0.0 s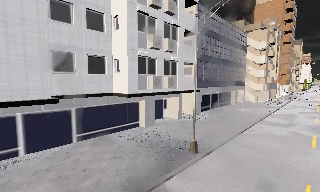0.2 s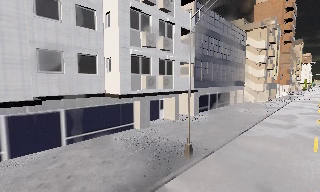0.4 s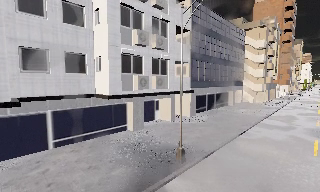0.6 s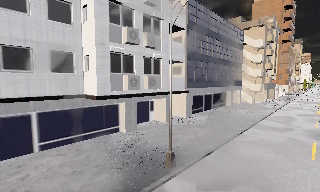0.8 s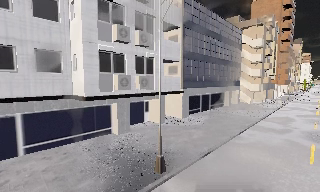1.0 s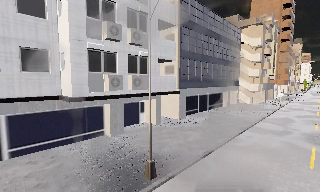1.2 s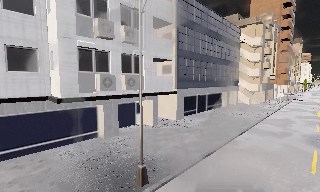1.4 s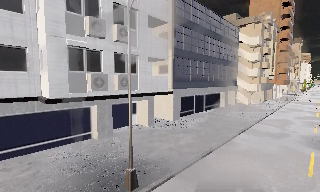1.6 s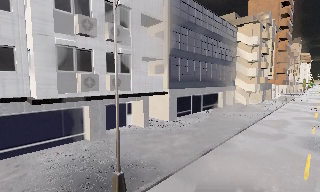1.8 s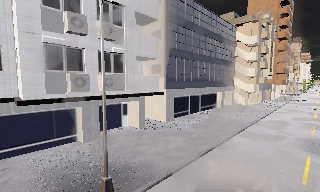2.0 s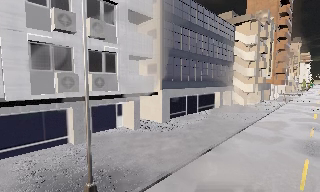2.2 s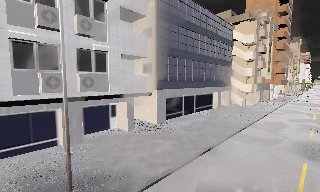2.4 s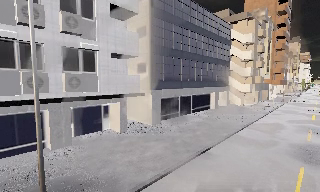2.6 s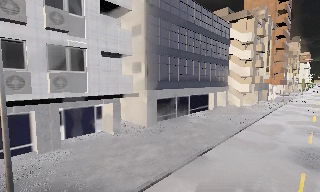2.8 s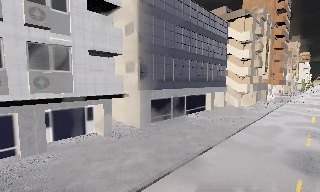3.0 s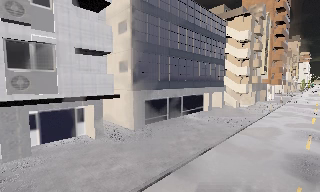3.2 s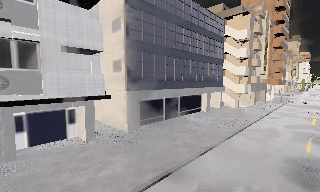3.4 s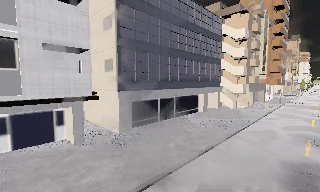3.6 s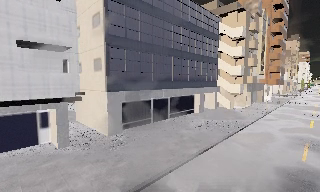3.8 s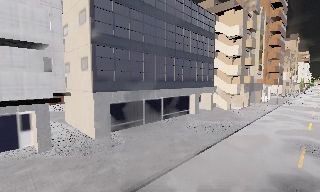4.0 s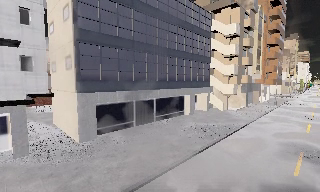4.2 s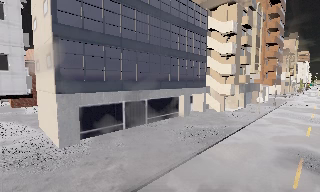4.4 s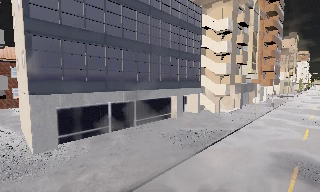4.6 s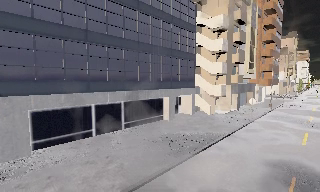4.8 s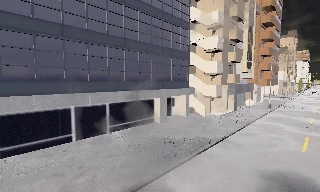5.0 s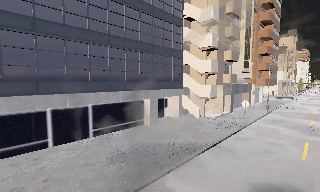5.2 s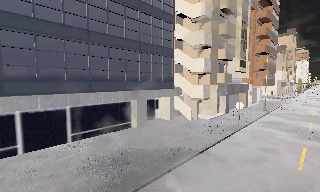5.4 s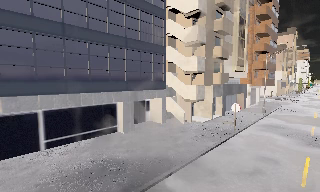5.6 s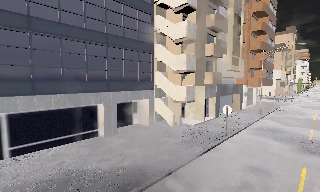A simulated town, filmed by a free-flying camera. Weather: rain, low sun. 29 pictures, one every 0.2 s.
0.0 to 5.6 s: The camera travels to its right and forward, about 25 m, so close, fixed things drift to the left. It gains speed.
The film runs forward here.
